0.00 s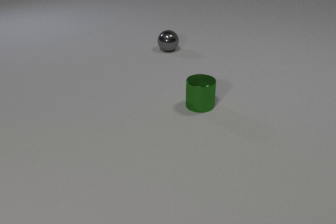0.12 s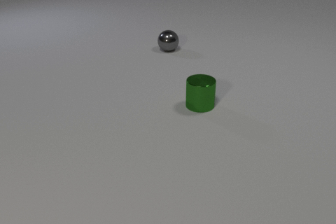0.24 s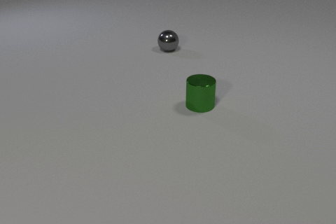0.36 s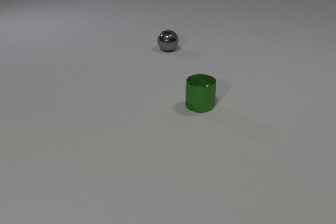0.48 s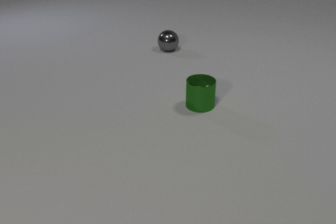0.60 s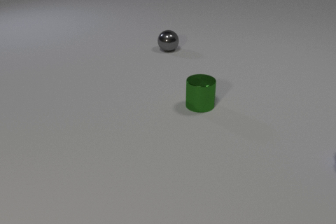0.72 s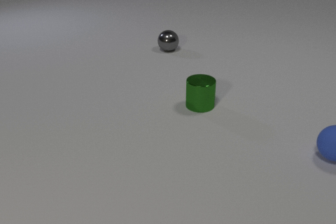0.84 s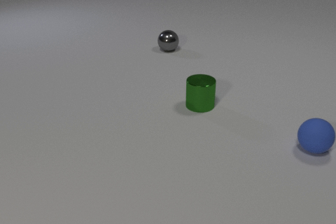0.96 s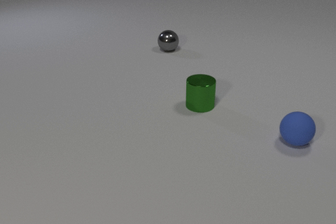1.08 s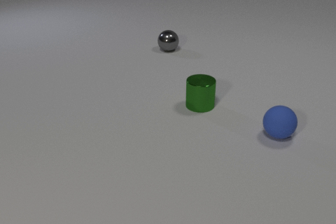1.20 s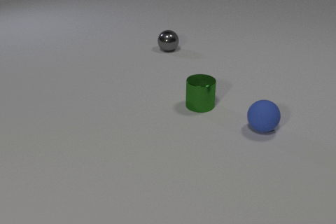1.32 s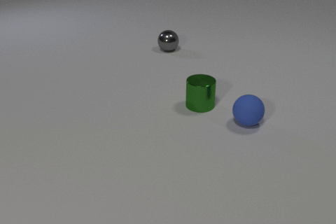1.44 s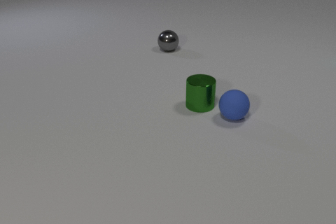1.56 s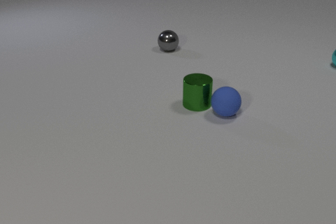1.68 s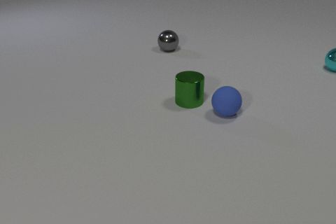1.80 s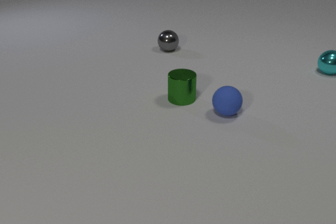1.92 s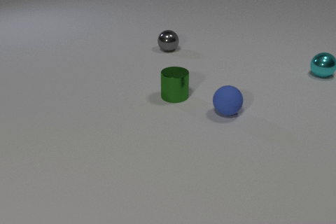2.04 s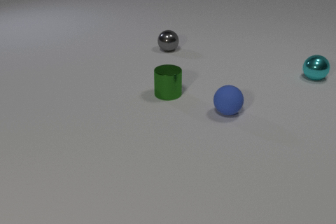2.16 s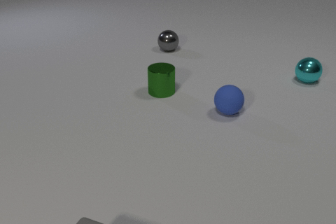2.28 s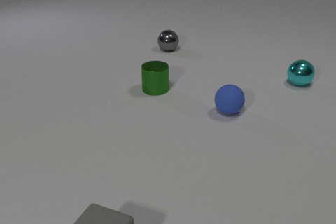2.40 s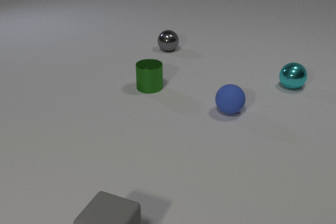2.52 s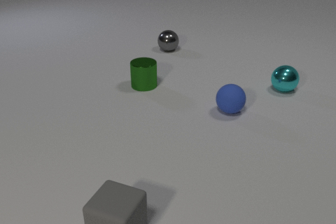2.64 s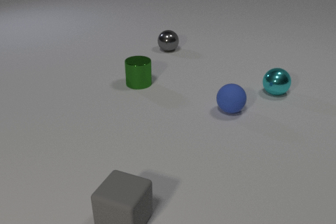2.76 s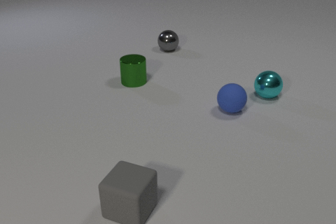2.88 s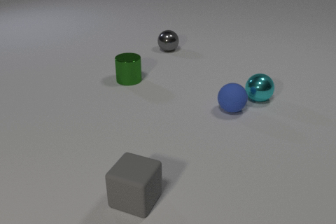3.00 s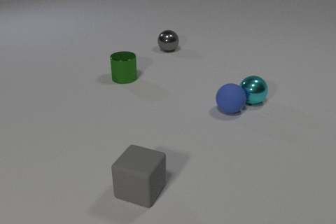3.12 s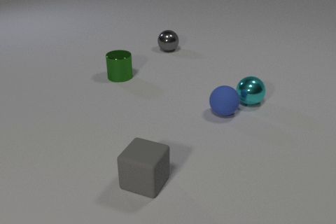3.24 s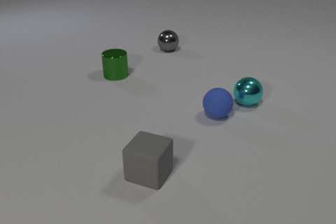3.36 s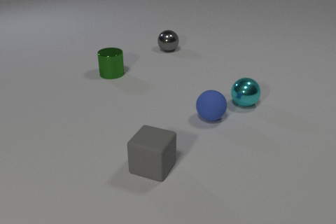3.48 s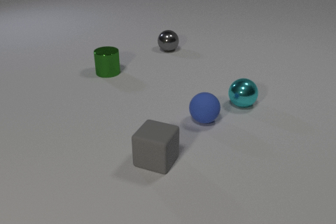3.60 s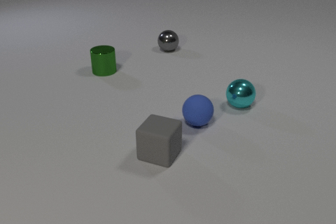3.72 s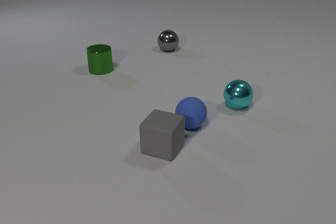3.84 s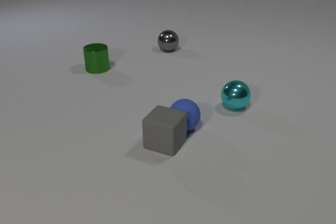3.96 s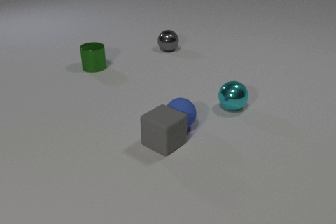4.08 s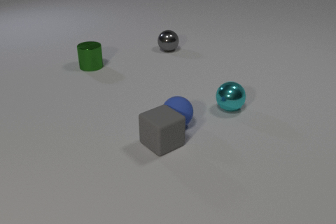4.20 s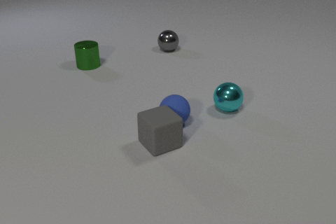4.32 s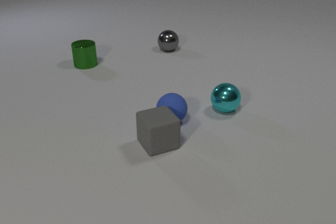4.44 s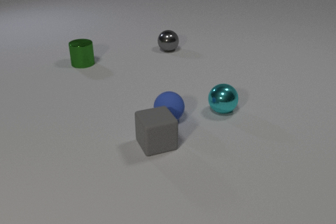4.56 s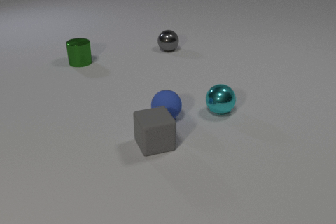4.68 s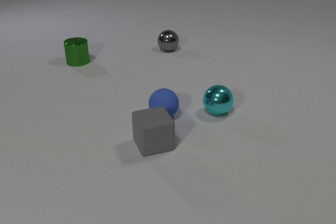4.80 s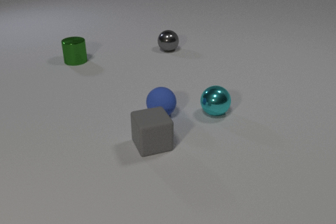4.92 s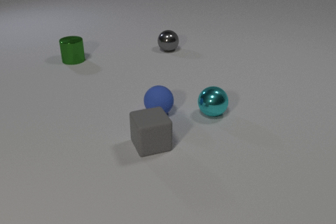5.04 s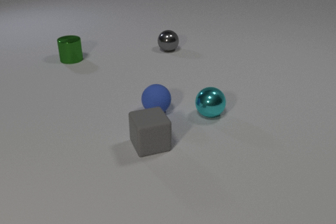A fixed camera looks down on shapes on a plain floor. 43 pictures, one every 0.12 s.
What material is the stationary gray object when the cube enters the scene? metal.
What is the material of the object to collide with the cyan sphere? rubber.
What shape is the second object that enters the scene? sphere.
0.00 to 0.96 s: The blue rubber sphere comes in at the right edge, rolls to the left.
0.96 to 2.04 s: The blue rubber sphere rolls to the left and away from the camera. The green metal cylinder slides to the left and away from the camera. The cyan metal sphere comes in at the right edge, rolls toward the camera and to the left. The blue rubber sphere and the green metal cylinder collide.
2.04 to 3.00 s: The green metal cylinder slides to the left and away from the camera. The cyan metal sphere rolls toward the camera and to the left. The gray rubber cube comes in at the bottom edge, slides away from the camera and to the right. The blue rubber sphere and the cyan metal sphere collide.
3.00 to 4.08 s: The blue rubber sphere rolls to the left and toward the camera. The green metal cylinder slides away from the camera and to the left. The cyan metal sphere rolls to the left and toward the camera. The gray rubber cube slides away from the camera, spins so that its near face slides to the left, clockwise seen from above. The blue rubber sphere and the gray rubber cube collide.
4.08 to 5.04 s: The blue rubber sphere rolls away from the camera and to the left. The green metal cylinder slides away from the camera and to the left. The cyan metal sphere rolls to the left and toward the camera. The gray rubber cube slides to the left.
